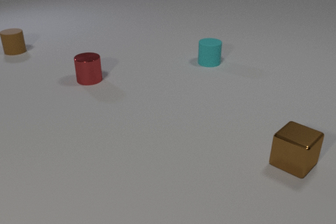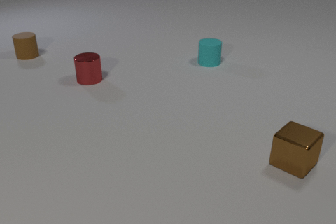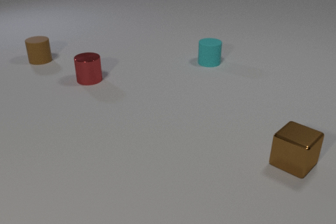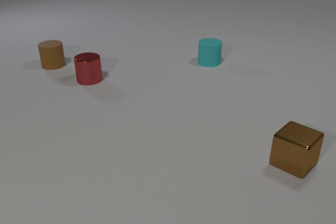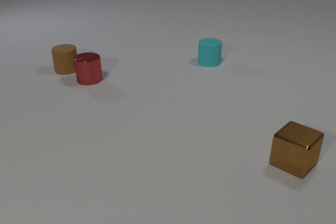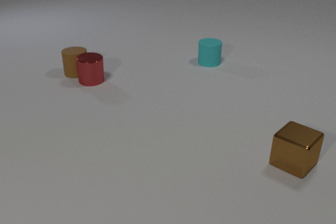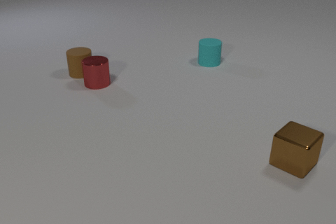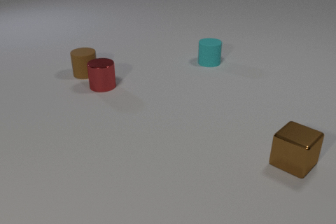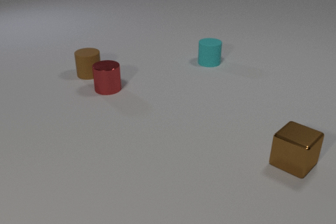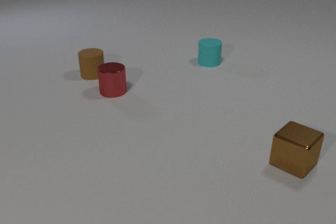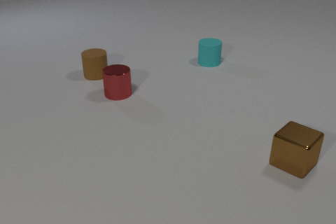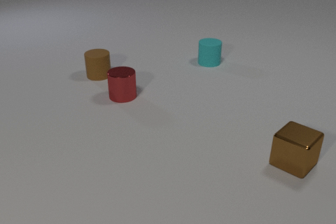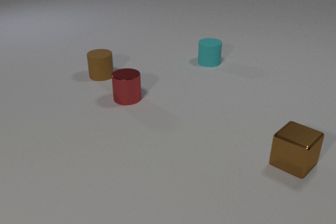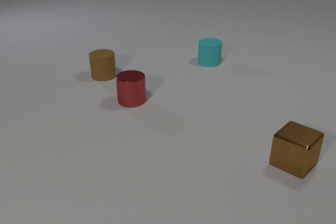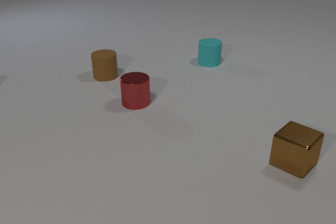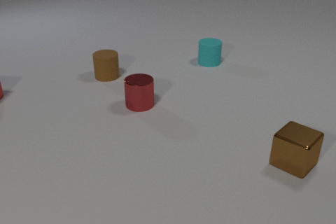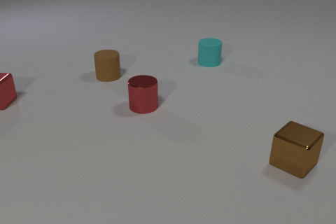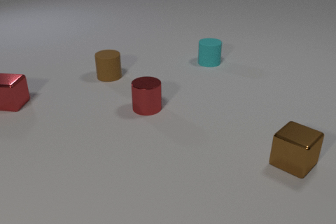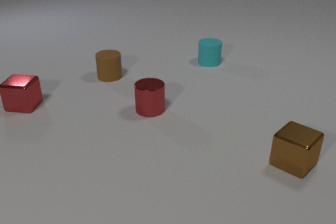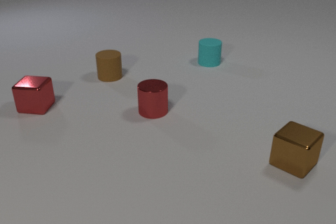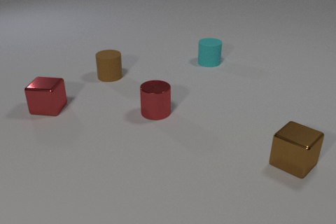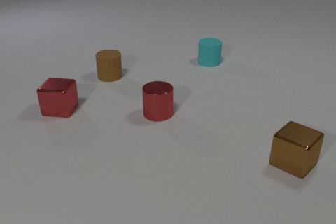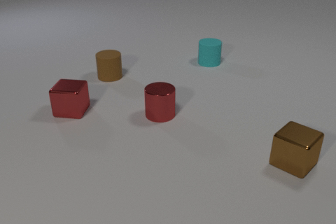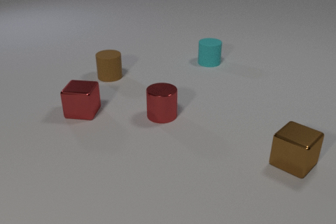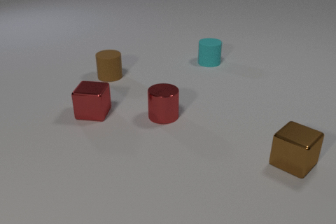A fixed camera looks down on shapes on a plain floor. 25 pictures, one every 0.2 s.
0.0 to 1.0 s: The brown rubber cylinder slides toward the camera and to the right. The brown rubber cylinder and the red metal cylinder collide.
1.0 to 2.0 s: The brown rubber cylinder slides to the right and toward the camera. The red metal cylinder slides toward the camera and to the right.
2.0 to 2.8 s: The brown rubber cylinder slides to the right. The red metal cylinder slides toward the camera and to the right.
2.8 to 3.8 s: The red metal cylinder slides toward the camera and to the right. The red metal cube comes in at the left edge, slides to the right and toward the camera.
3.8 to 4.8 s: The red metal cylinder slides to the right and toward the camera. The red metal cube slides to the right and toward the camera.
What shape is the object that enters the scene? cube.
How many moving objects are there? 3.
How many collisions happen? 1.
